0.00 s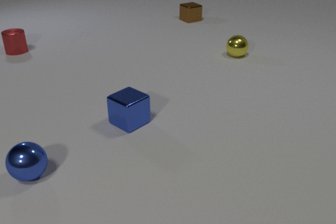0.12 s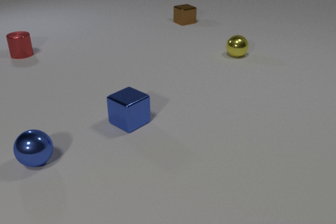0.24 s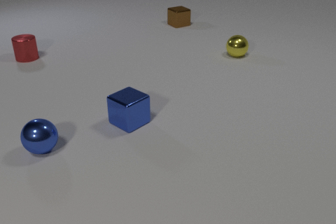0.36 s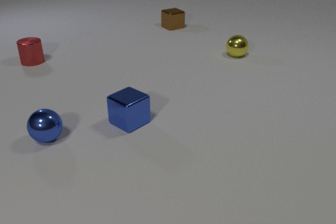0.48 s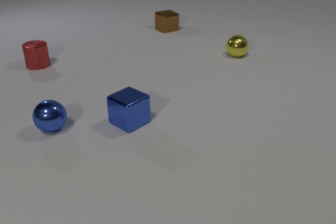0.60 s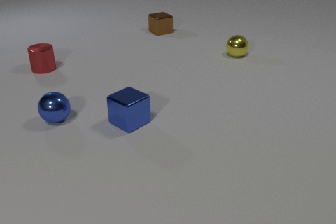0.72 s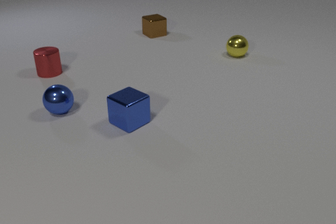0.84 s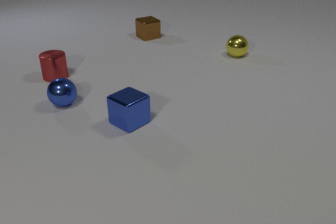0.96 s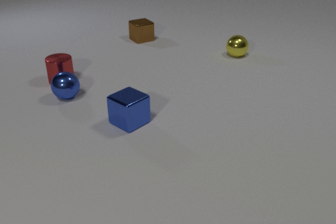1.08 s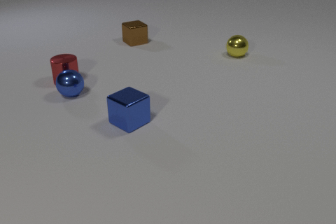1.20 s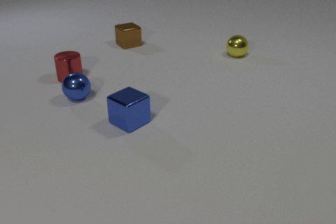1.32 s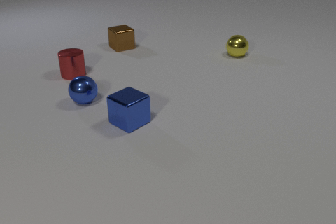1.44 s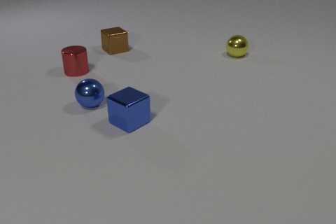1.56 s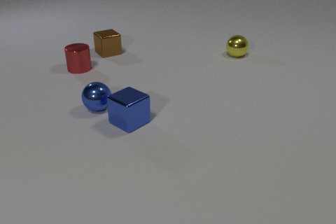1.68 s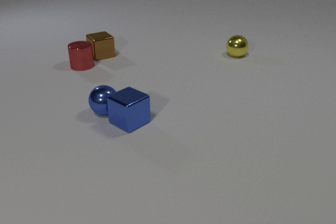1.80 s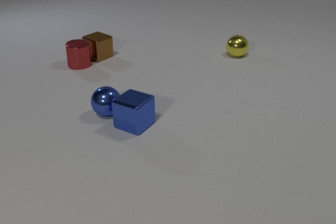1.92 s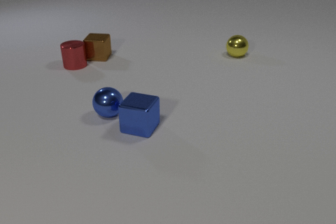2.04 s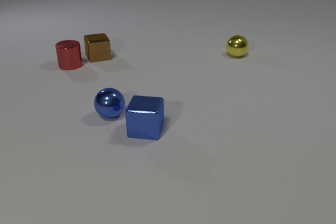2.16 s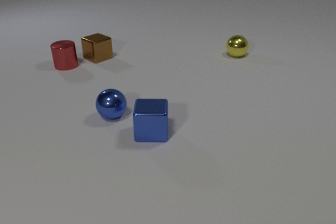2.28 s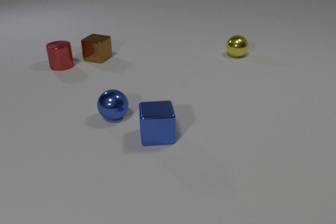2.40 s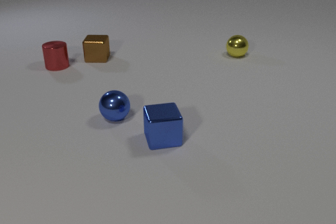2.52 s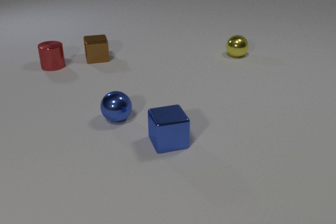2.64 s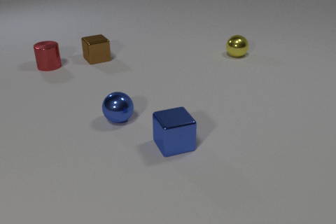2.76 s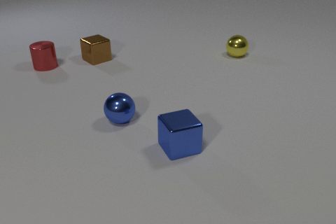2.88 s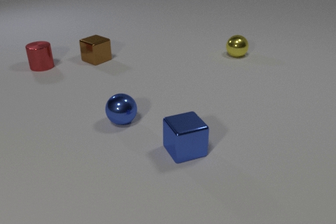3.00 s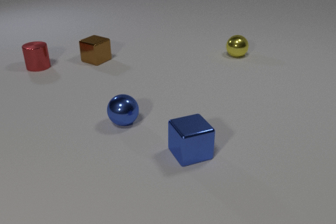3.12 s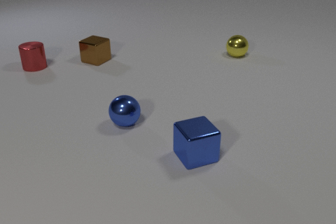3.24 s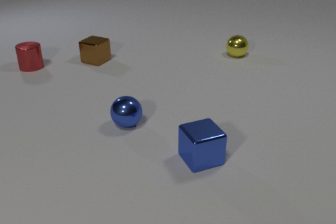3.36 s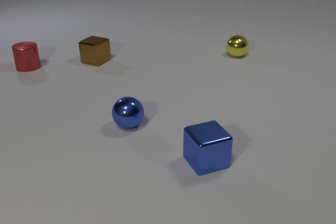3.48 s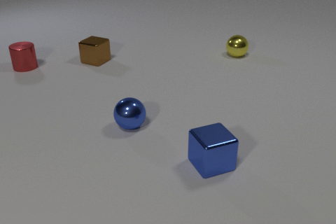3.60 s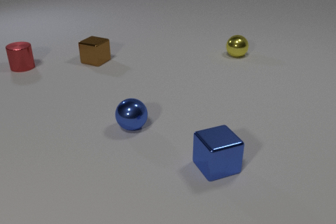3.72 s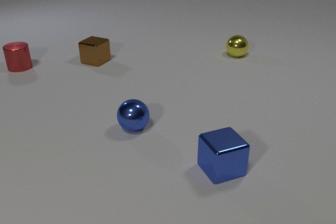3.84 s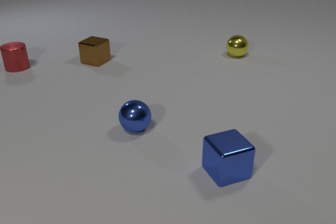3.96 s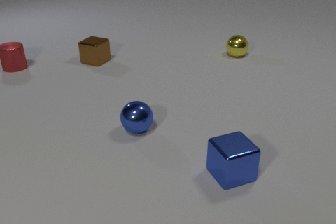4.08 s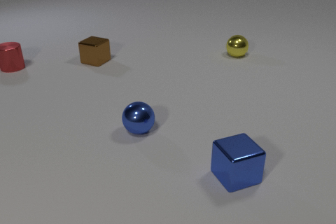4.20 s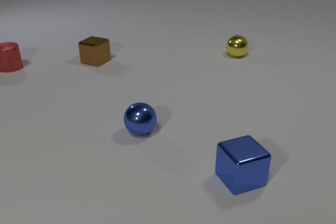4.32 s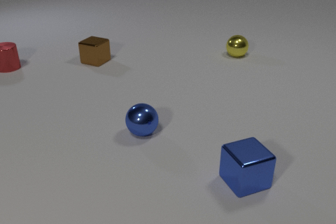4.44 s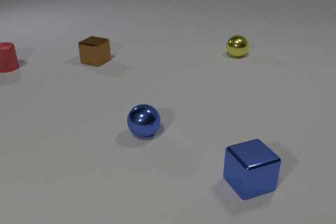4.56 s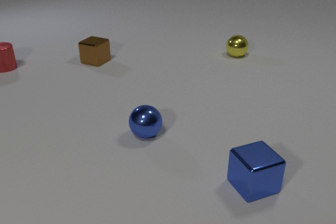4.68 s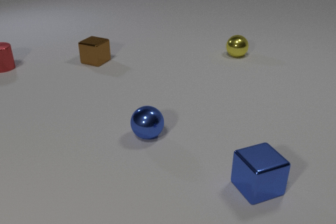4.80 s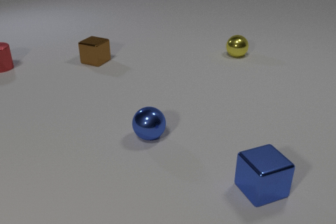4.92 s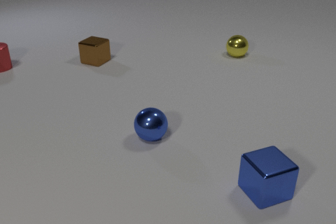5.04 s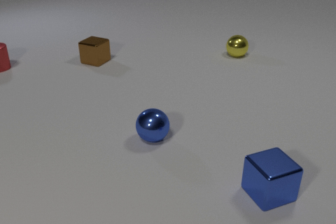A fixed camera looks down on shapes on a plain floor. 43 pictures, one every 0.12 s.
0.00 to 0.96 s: The red metal cylinder slides toward the camera and to the right. The blue metal sphere rolls away from the camera. The brown metal cube slides toward the camera and to the left.
0.96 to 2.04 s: The red metal cylinder slides away from the camera. The blue metal sphere rolls toward the camera and to the right. The blue metal cube slides toward the camera and to the right, spins so that its near face slides to the right, counterclockwise seen from above. The brown metal cube slides toward the camera and to the left, spins counterclockwise seen from above by about 75 degrees, its near face sliding to the right. The red metal cylinder and the blue metal sphere collide. The blue metal sphere and the blue metal cube collide. The red metal cylinder and the brown metal cube collide.
2.04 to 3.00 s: The red metal cylinder slides to the left. The blue metal sphere rolls toward the camera and to the right. The blue metal cube slides to the right and toward the camera, spins counterclockwise seen from above by about 30 degrees, its near face sliding to the right. The brown metal cube slides toward the camera, spins so that its near face slides to the right, counterclockwise seen from above.
3.00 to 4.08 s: The red metal cylinder slides to the left. The blue metal sphere rolls toward the camera and to the right. The blue metal cube slides to the right and toward the camera.
4.08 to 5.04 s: The red metal cylinder slides to the left. The blue metal sphere rolls toward the camera and to the right. The blue metal cube slides to the right and toward the camera.
What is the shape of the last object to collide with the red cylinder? cube.
Are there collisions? yes.
What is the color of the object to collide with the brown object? red.
